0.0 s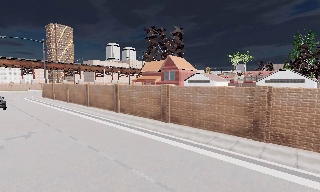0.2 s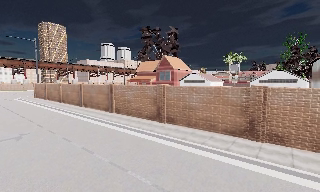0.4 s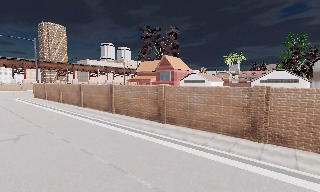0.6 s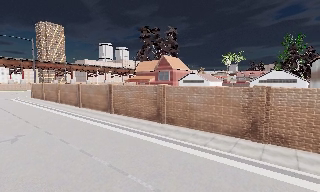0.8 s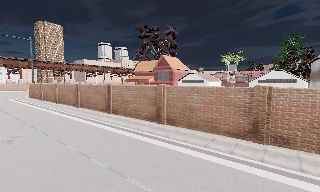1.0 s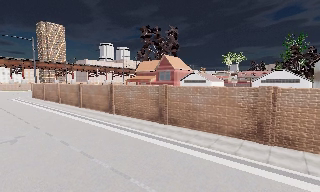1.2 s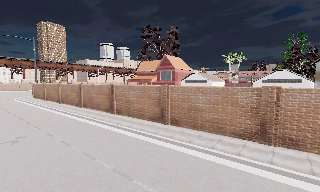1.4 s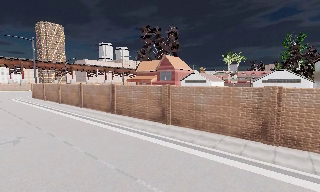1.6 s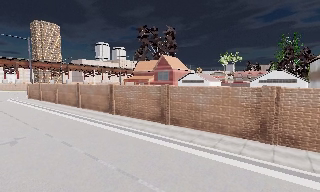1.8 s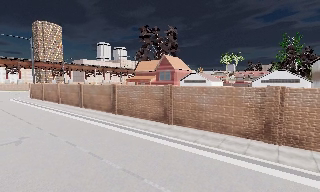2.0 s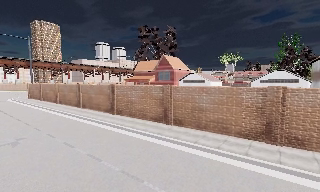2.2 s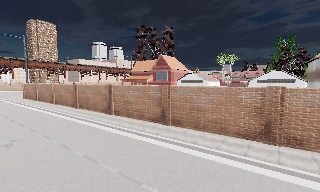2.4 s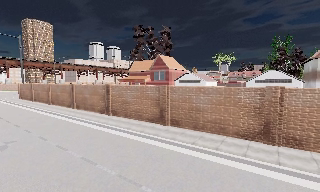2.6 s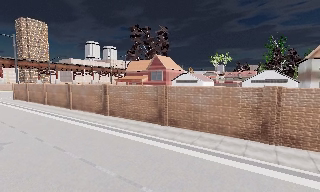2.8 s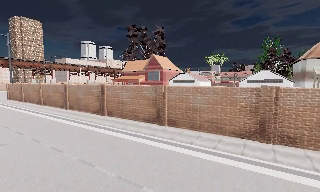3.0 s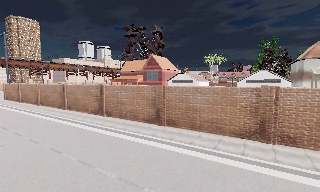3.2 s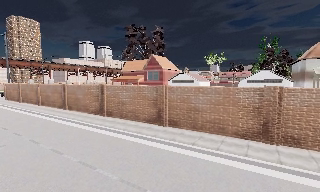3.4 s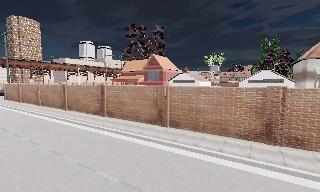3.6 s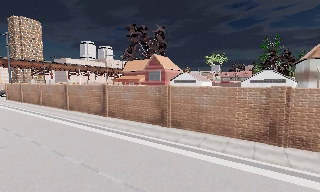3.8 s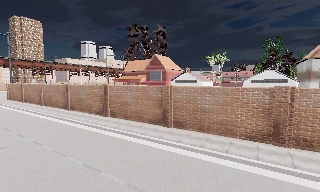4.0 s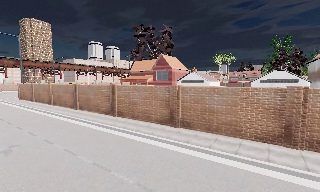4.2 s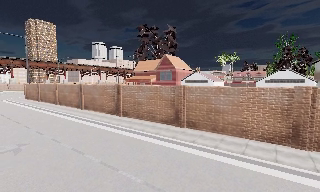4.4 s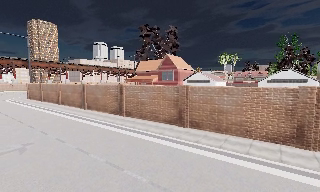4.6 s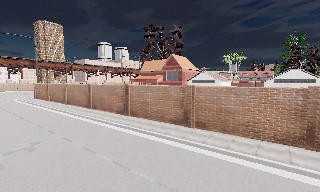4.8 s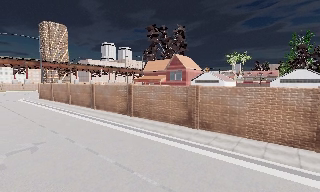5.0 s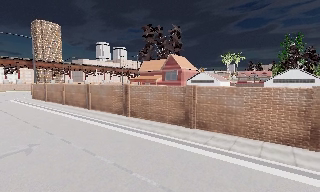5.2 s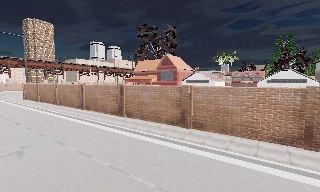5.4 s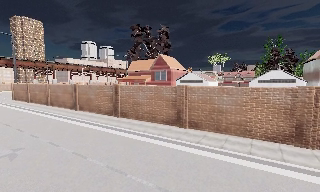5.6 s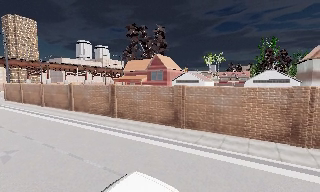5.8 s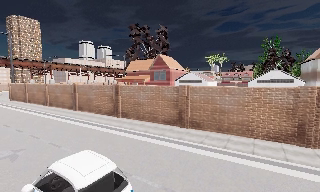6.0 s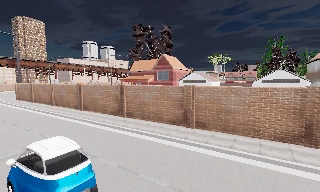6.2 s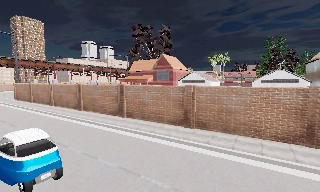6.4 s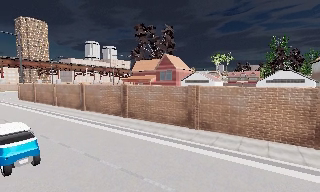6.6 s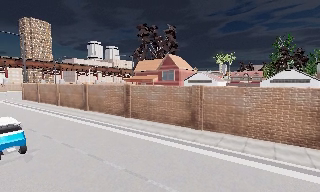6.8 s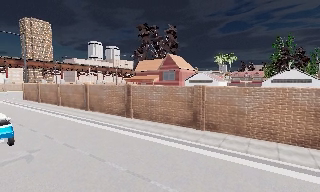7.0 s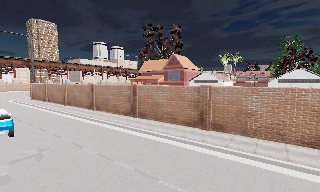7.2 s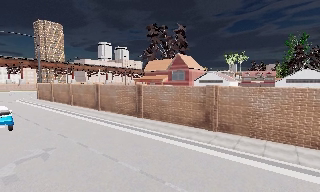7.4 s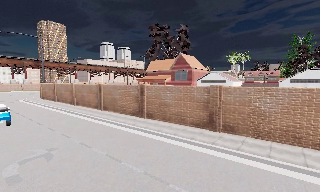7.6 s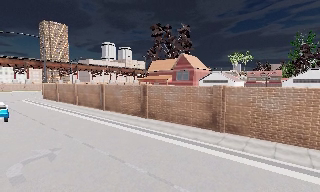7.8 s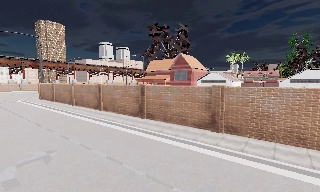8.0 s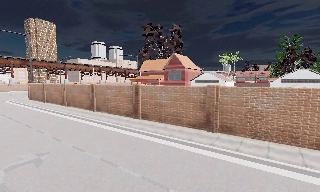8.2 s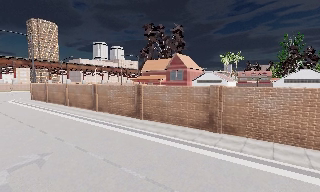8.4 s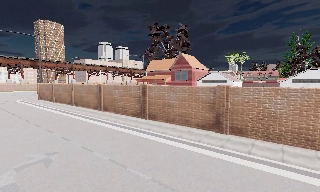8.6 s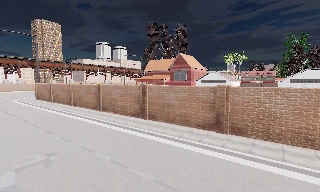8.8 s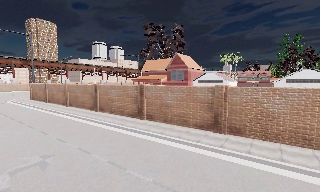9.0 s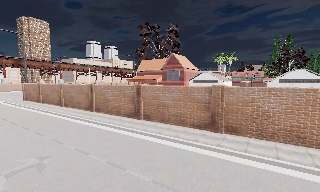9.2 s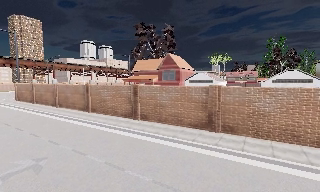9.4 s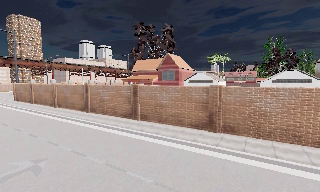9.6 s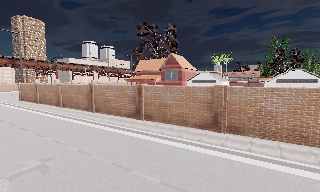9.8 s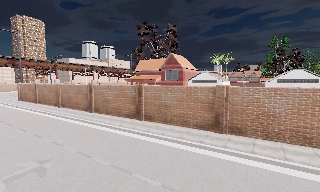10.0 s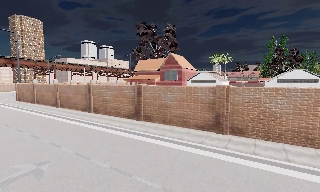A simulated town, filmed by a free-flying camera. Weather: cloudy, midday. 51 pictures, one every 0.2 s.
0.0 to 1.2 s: The camera travels forward, about 0.5 m, so what stands in front looms larger.
1.2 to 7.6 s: The camera travels to its left and forward, about 3 m, so close, fixed things drift to the right.
7.6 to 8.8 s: The camera shifts only a little, or ends up much as it began.
8.8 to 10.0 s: The camera travels to its left, about 0.5 m.
The film runs forward here.
